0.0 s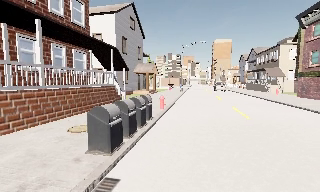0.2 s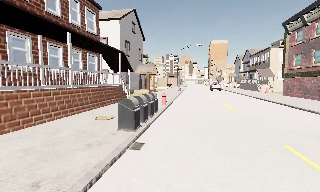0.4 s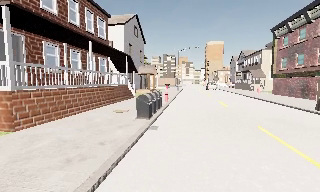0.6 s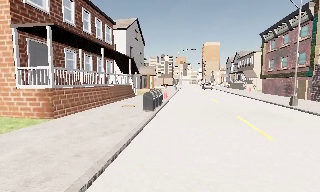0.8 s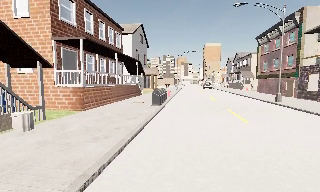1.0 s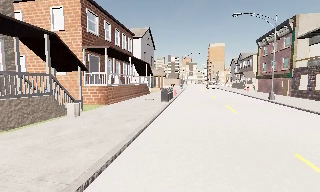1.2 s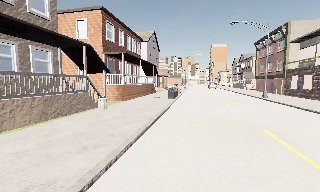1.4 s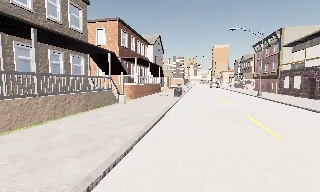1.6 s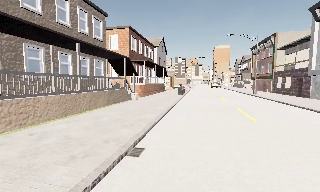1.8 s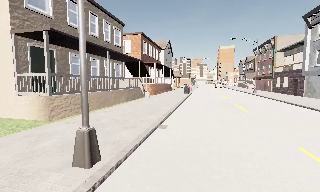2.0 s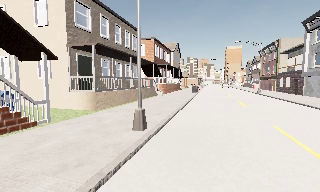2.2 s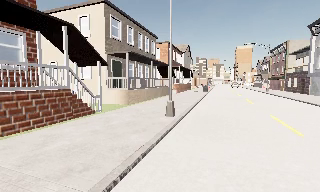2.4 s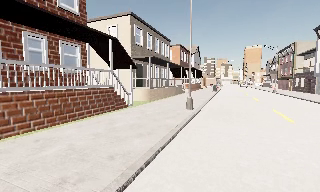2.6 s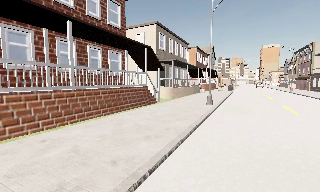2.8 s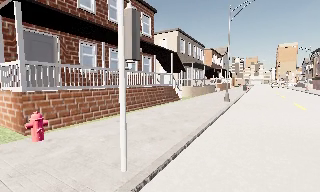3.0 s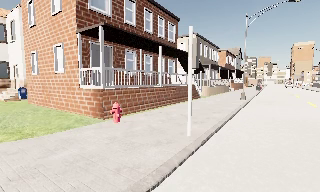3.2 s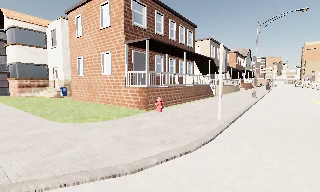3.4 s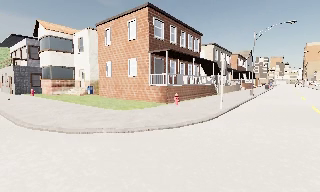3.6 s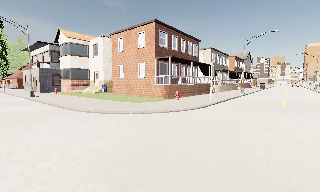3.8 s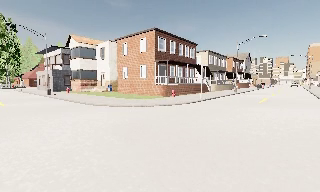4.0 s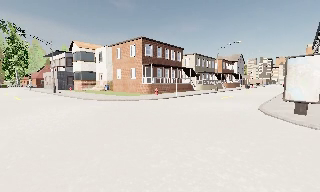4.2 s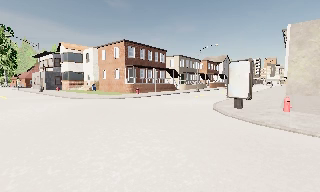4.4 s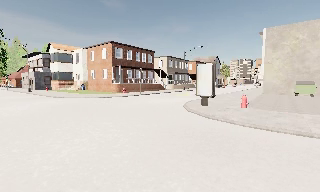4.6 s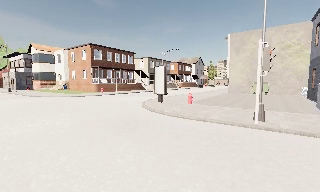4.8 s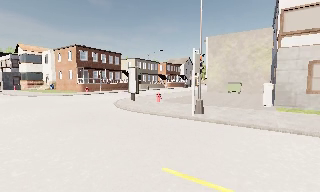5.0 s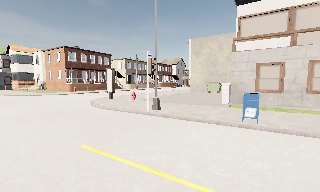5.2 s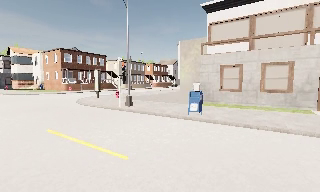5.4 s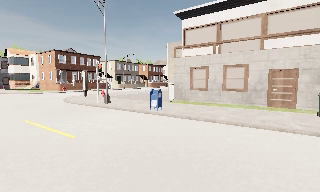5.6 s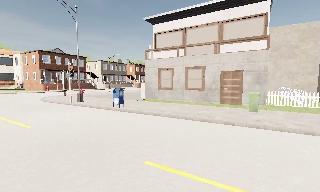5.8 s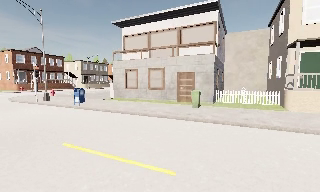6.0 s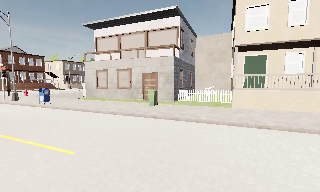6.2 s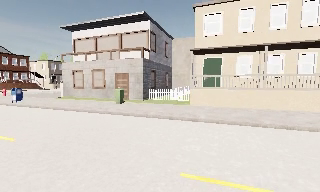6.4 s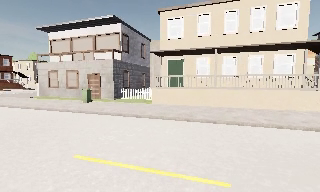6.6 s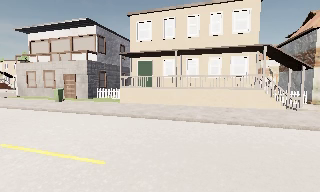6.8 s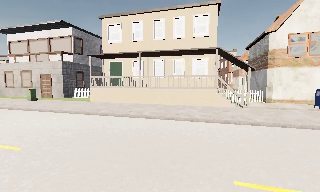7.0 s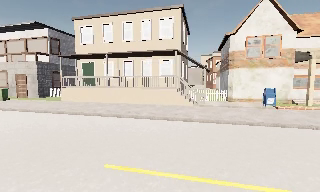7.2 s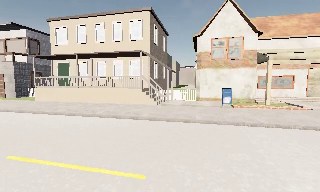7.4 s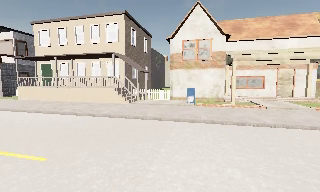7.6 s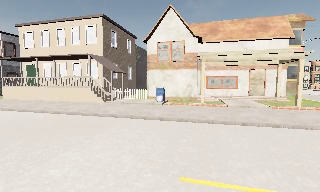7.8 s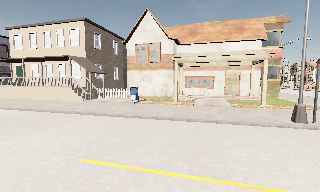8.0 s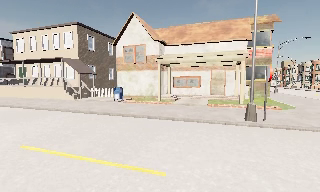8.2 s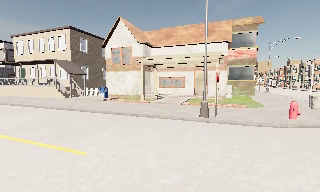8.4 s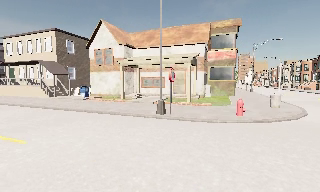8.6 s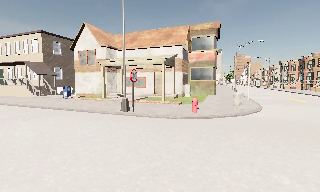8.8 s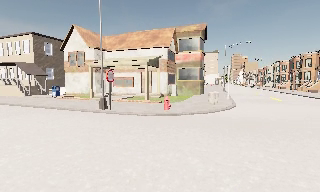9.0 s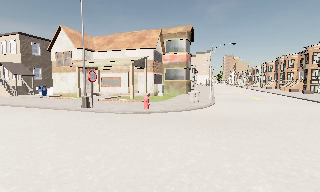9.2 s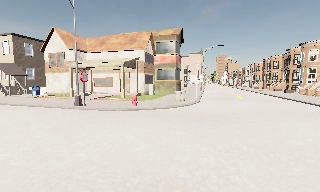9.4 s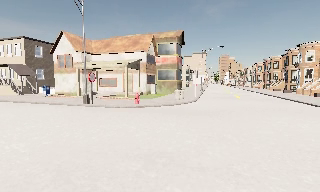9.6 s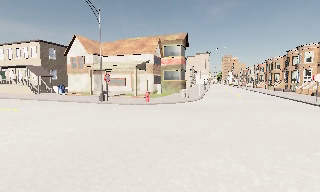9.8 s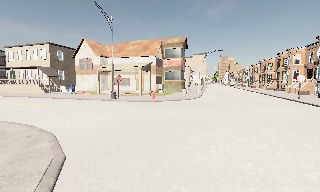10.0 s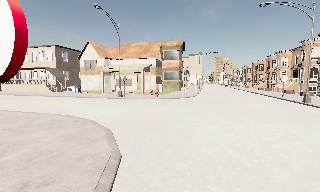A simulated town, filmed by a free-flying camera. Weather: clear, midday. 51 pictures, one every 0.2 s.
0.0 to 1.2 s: The camera travels backward, about 11 m, so what stands in front gets smaller.
1.2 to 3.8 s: The scene slides to the right, as the camera pans about 30 degrees to its left. It travels backward, about 30 m, so what stands in front gets smaller.
3.8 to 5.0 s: The camera travels to its right and backward, about 15 m, so close, fixed things drift to the left.
5.0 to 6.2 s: The camera pans to its right, which is clockwise from overhead, by about 10 degrees. It travels to its right and backward, about 14 m, so close, fixed things drift to the left.
6.2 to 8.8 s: The camera travels to its right, about 30 m, so close, fixed things drift to the left.
8.8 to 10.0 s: The camera travels backward, about 8 m, so what stands in front gets smaller. It gains speed.
The film runs forward here.
